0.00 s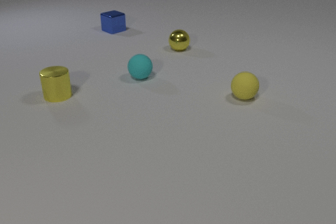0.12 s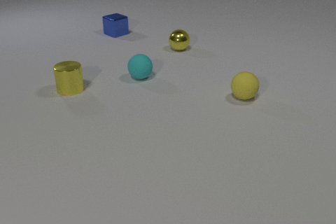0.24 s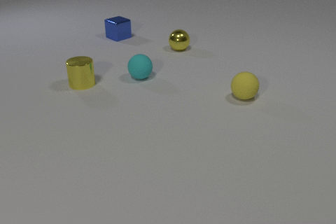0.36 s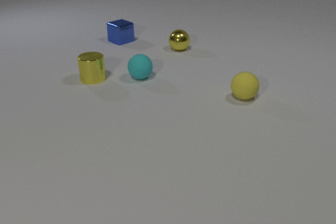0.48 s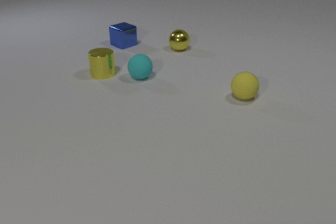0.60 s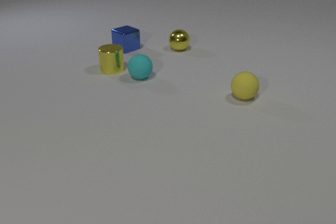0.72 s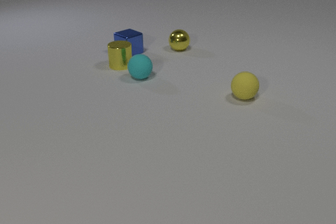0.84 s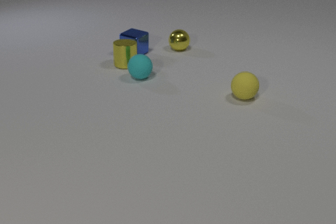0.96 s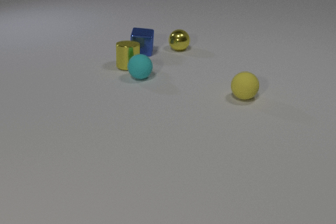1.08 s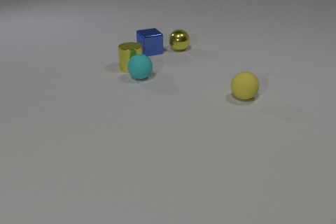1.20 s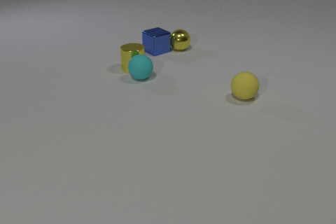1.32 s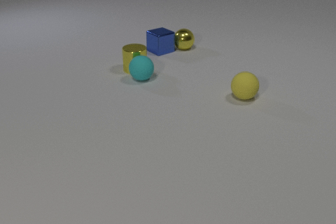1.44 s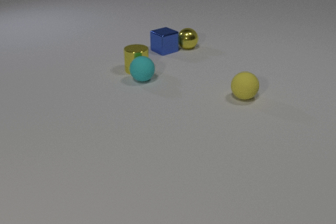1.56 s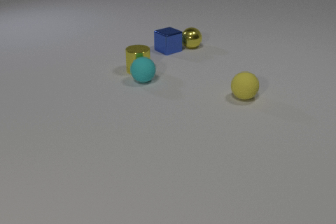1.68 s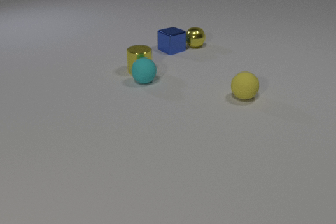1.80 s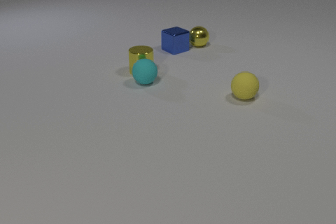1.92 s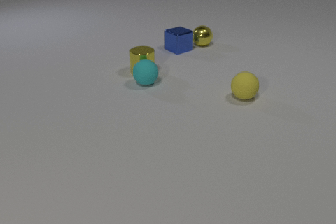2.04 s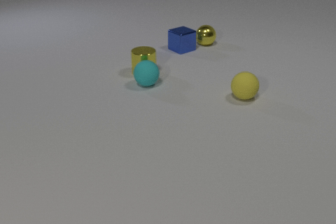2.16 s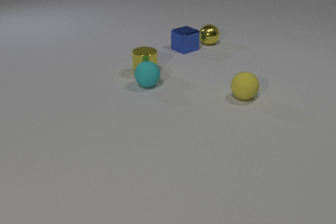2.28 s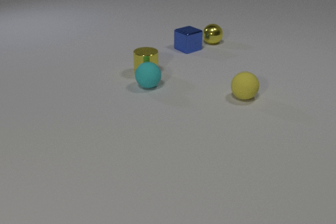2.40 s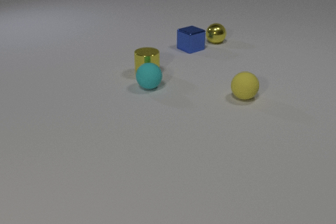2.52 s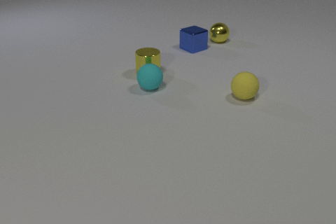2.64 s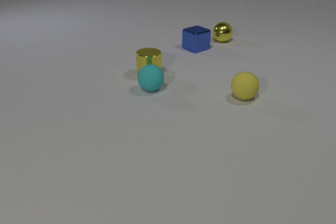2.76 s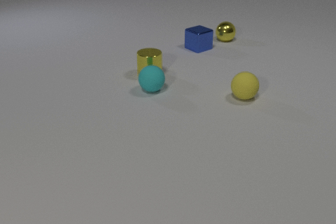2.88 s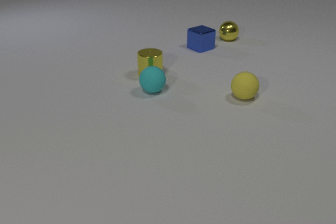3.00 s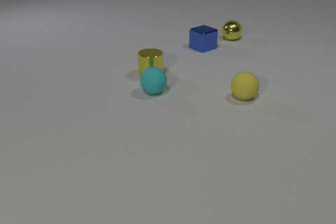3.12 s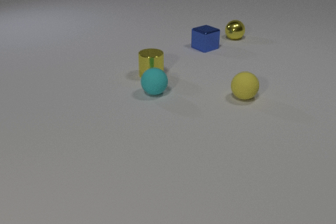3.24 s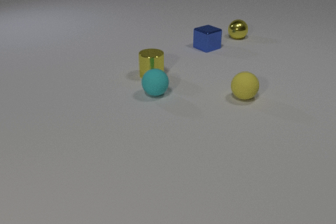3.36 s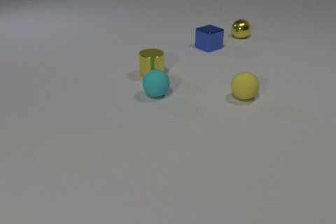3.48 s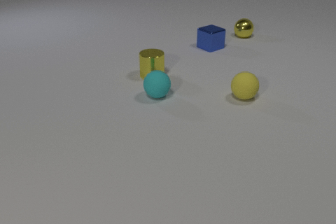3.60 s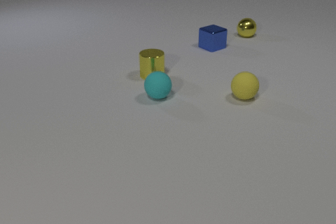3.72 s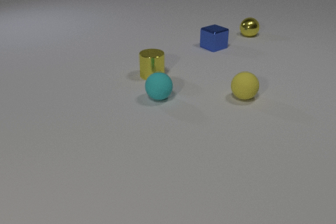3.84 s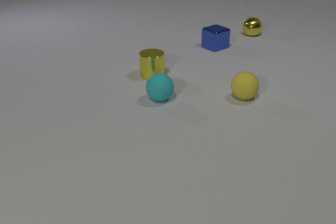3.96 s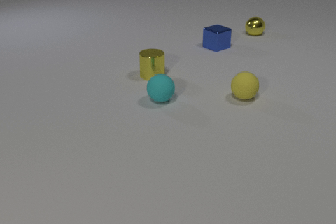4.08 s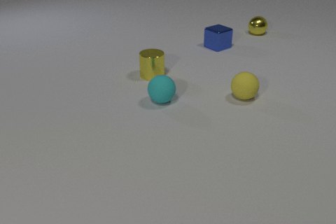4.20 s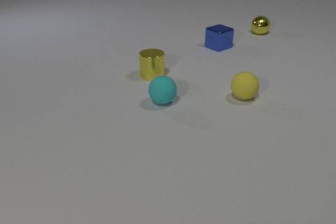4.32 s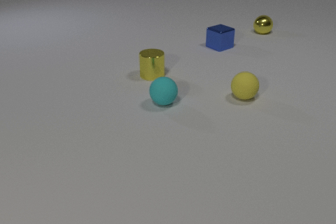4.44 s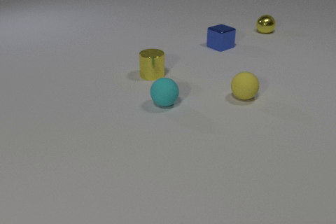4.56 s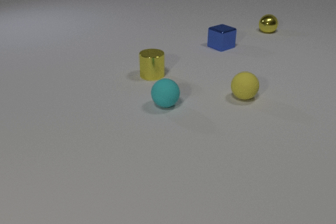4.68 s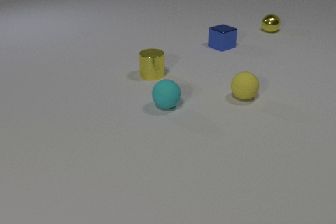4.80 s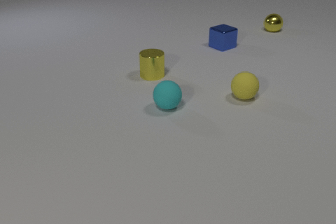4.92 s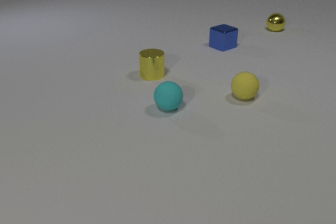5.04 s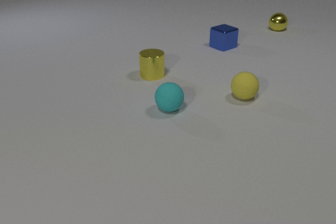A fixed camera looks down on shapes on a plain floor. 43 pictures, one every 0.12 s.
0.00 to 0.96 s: The blue metal cube slides toward the camera and to the right, spins so that its near face slides to the right, counterclockwise seen from above. The yellow metal cylinder slides to the right and away from the camera. The blue metal cube and the yellow metal cylinder collide.
0.96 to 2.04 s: The blue metal cube slides to the right, spins so that its near face slides to the right, counterclockwise seen from above. The yellow metal cylinder slides toward the camera and to the right. The yellow metal sphere rolls to the right and away from the camera. The cyan rubber sphere rolls toward the camera. The yellow metal cylinder and the cyan rubber sphere collide. The blue metal cube and the yellow metal sphere collide.
2.04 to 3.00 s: The blue metal cube slides to the right. The yellow metal cylinder slides to the right and toward the camera. The yellow metal sphere rolls to the right and away from the camera. The cyan rubber sphere rolls toward the camera.
3.00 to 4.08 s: The blue metal cube slides to the right. The yellow metal sphere rolls to the right and away from the camera. The cyan rubber sphere rolls toward the camera and to the right.
4.08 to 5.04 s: The blue metal cube slides to the right. The yellow metal sphere rolls to the right and away from the camera. The cyan rubber sphere rolls toward the camera and to the right.
What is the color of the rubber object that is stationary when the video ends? yellow.
What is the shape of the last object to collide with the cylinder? sphere.
What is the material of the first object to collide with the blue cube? metal.
